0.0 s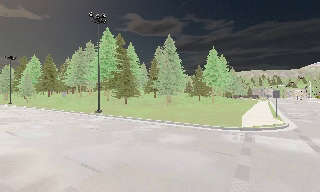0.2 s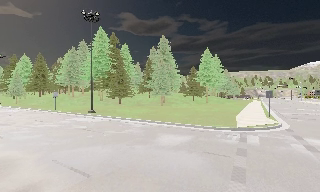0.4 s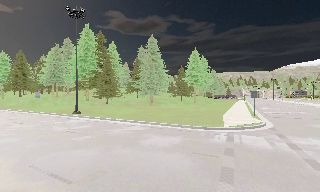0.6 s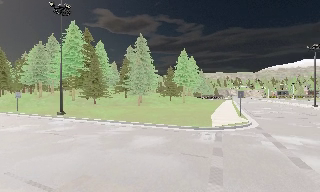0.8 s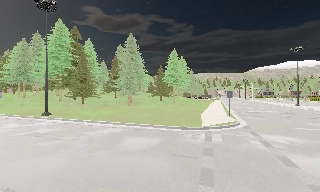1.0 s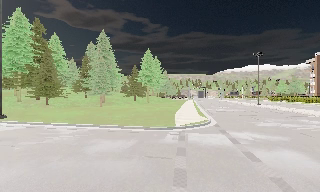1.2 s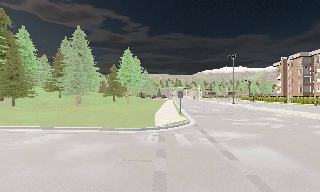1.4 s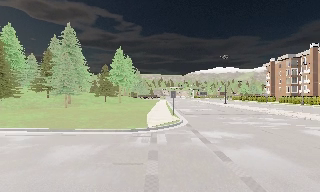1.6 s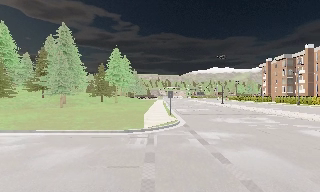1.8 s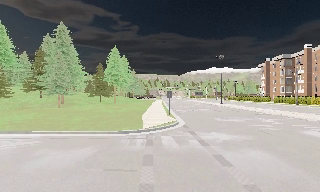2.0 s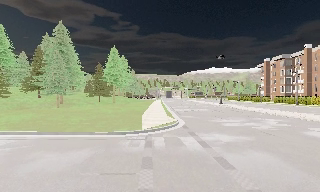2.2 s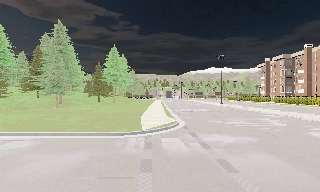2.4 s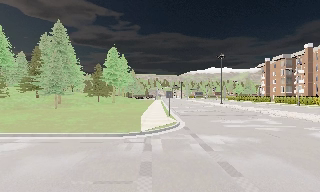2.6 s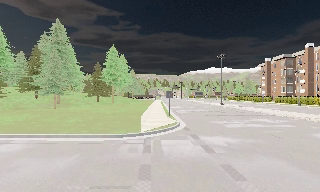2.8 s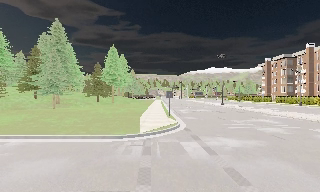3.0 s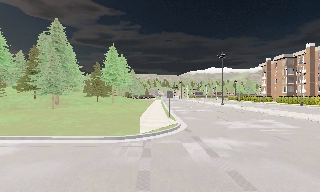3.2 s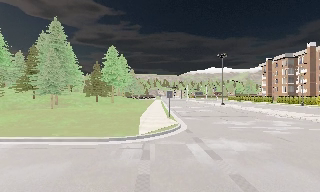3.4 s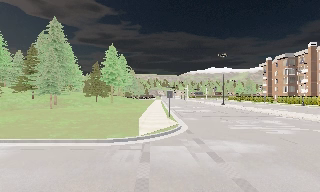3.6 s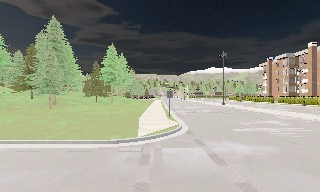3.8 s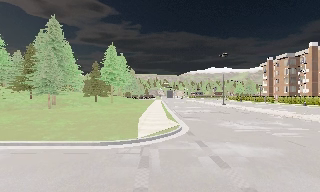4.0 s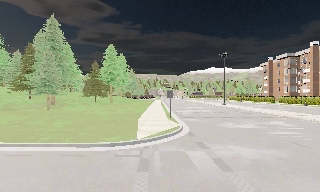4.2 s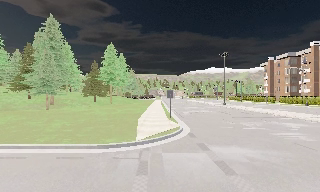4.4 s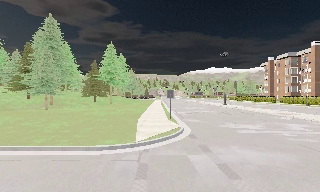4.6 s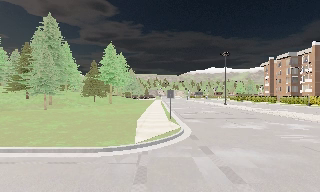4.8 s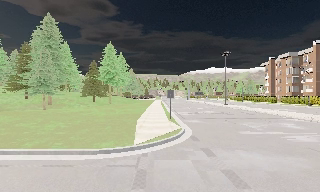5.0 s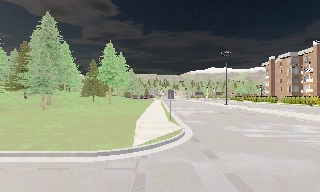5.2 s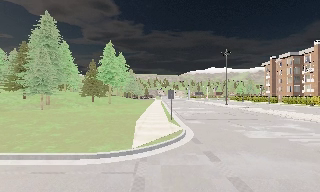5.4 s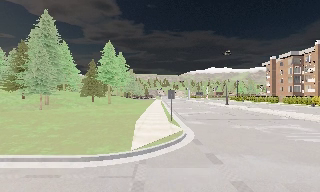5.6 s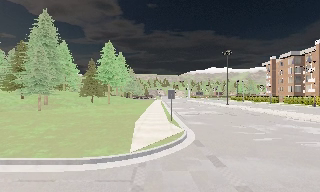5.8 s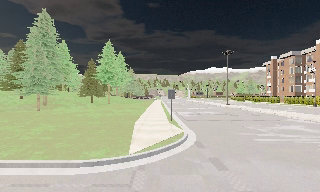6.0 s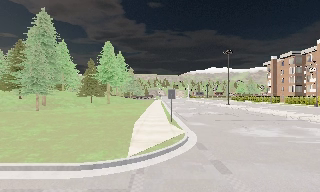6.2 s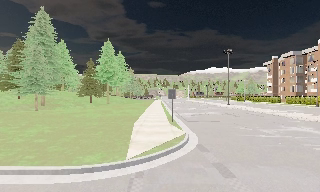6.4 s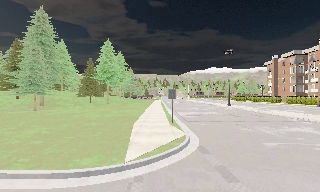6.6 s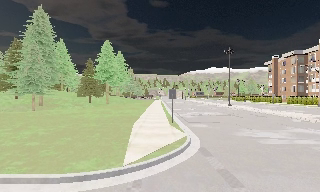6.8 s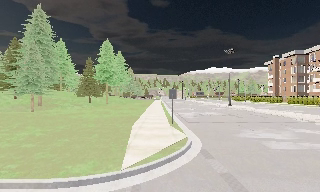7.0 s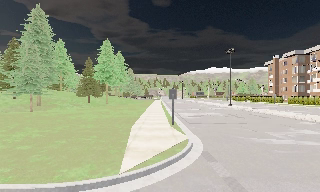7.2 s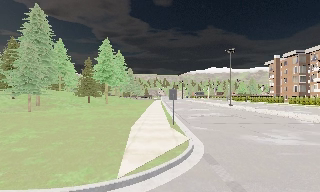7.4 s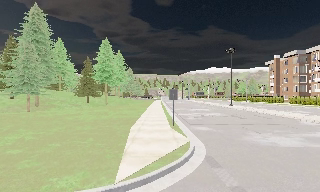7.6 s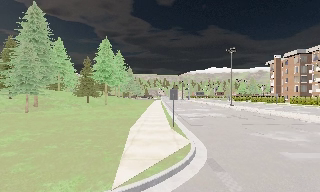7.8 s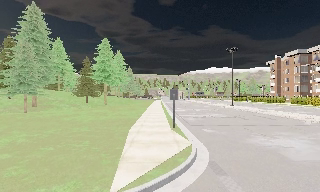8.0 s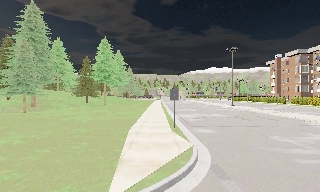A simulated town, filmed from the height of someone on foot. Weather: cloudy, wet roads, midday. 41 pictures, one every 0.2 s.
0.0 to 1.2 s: The camera swings to its right by about 30 degrees, and the scene slides to the left. It travels forward, about 1 m, so what stands in front looms larger.
1.2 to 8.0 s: The camera travels forward, about 7 m, so what stands in front looms larger.
The film runs forward here.
